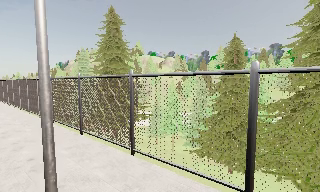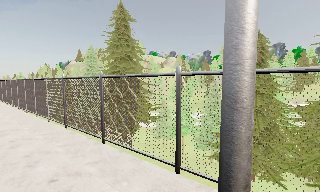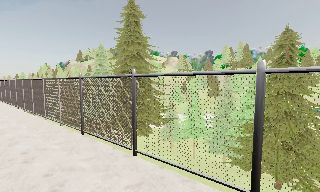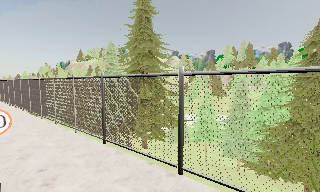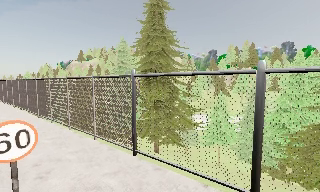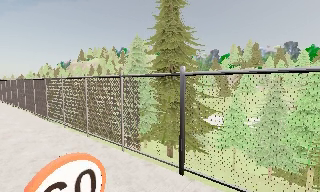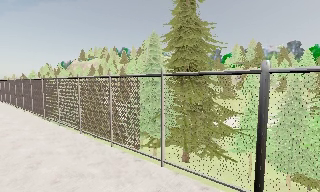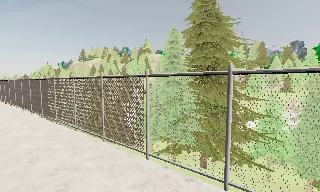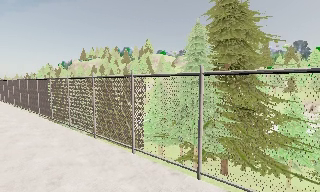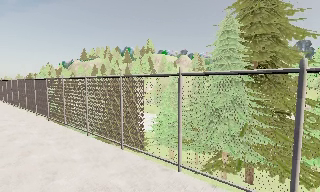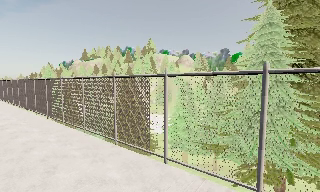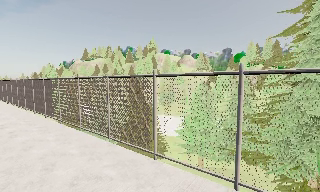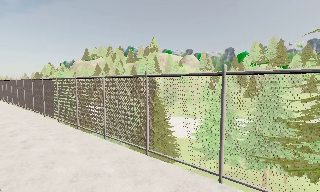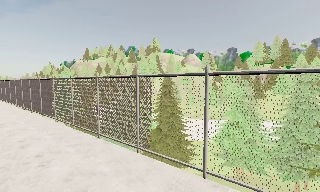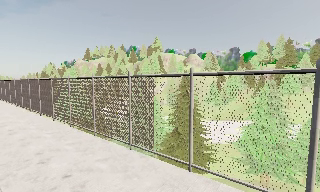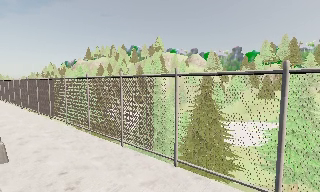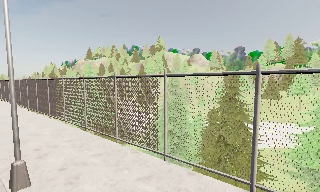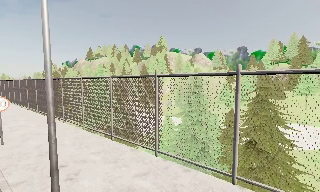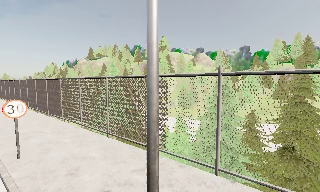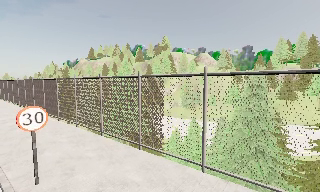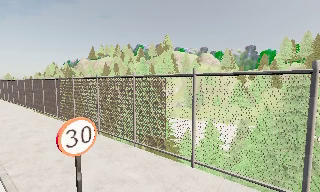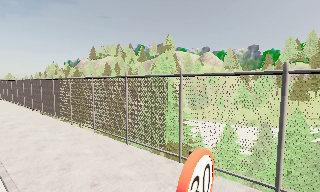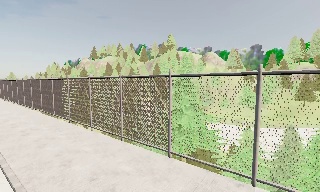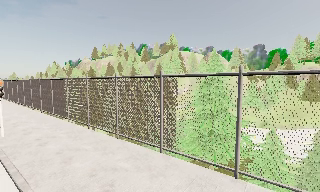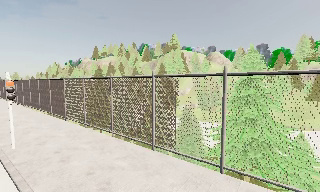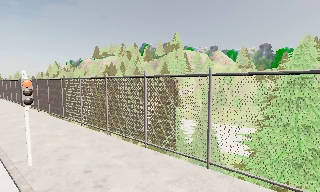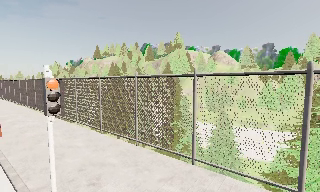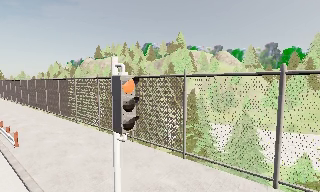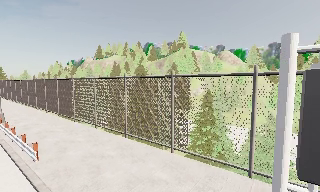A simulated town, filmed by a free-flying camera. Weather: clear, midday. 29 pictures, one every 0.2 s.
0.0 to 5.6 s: The camera travels to its left and forward, about 60 m, so close, fixed things drift to the right.
The film runs forward here.
